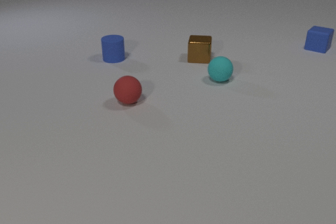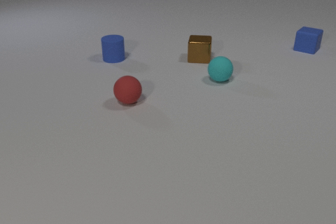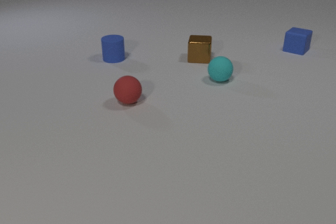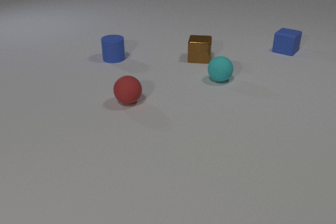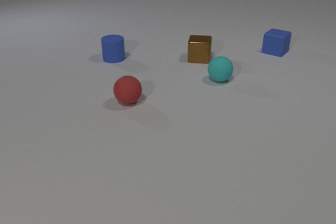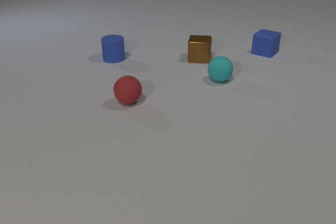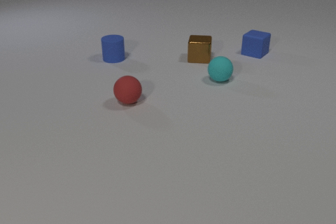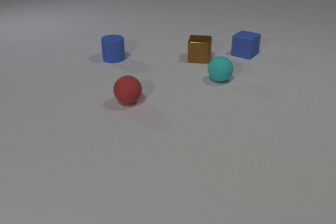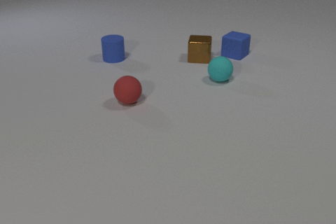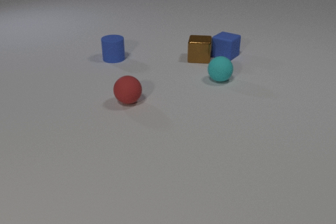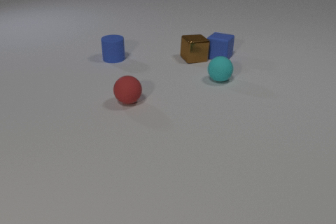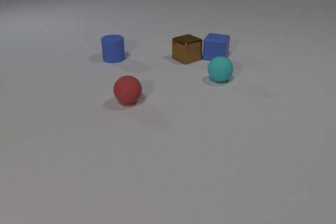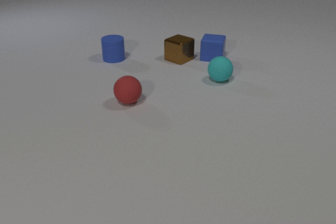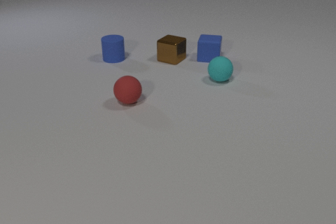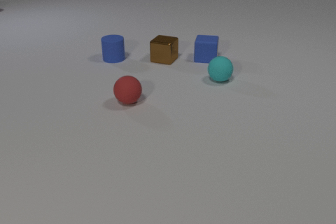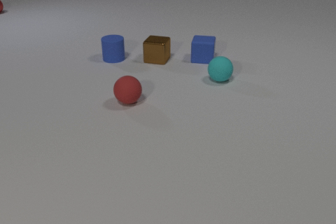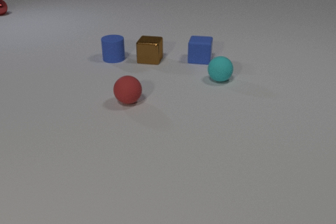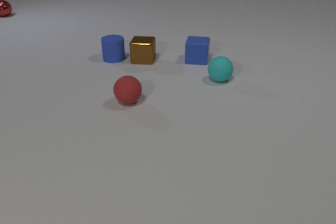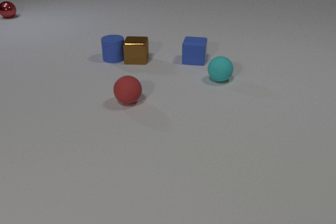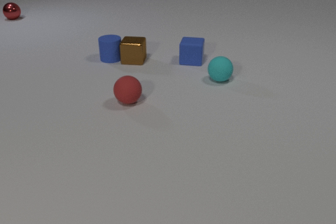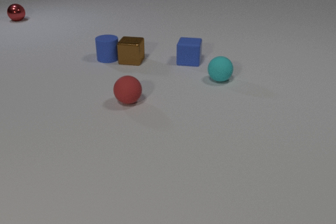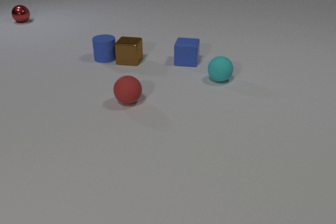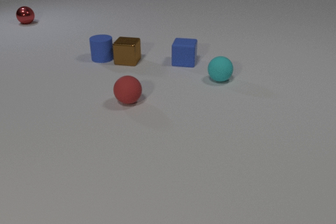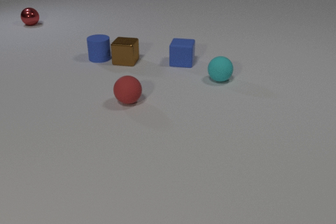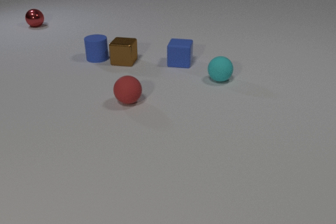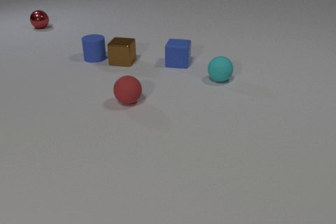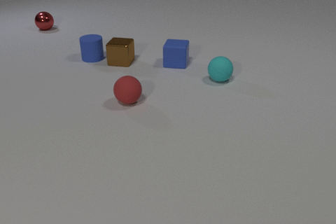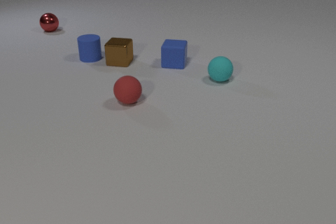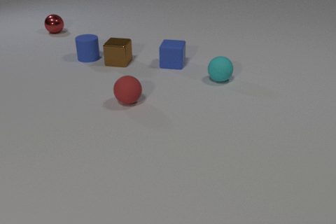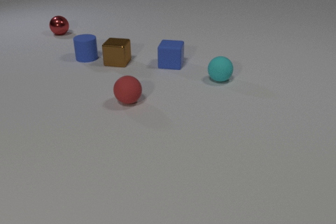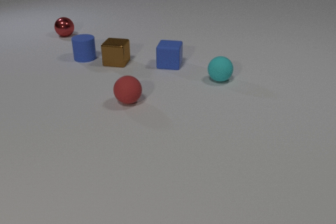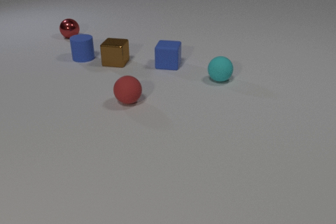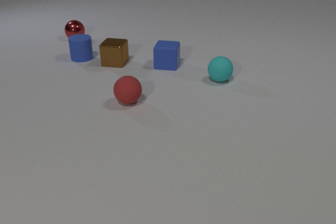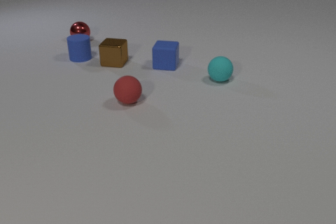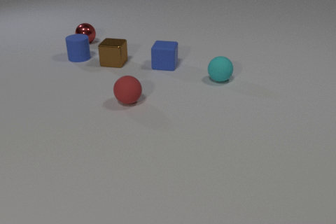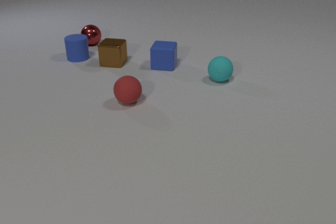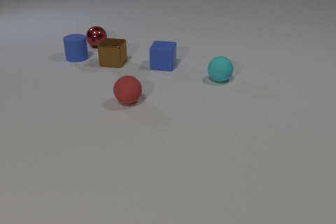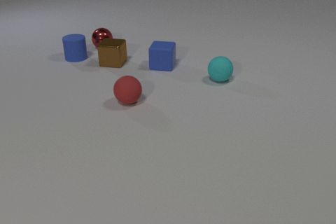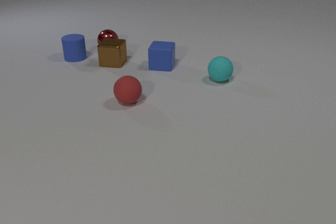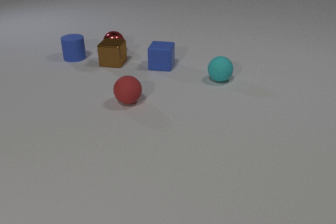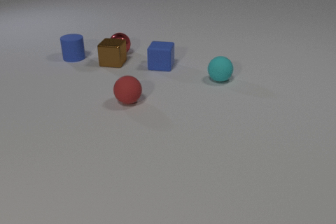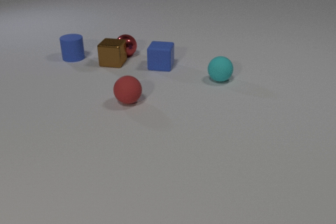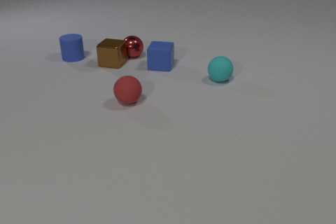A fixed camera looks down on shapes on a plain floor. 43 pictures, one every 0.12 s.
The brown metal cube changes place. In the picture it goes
to the left.
The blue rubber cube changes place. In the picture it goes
to the left.
0.00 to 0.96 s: The blue rubber cube slides to the left and toward the camera.
0.96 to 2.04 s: The blue rubber cube slides to the left and toward the camera, spins so that its near face slides to the right, counterclockwise seen from above. The brown metal cube slides to the left, spins so that its near face slides to the right, counterclockwise seen from above. The red metal sphere comes in at the left edge, rolls toward the camera and to the right. The blue rubber cube and the brown metal cube collide.
2.04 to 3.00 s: The blue rubber cube slides to the left and toward the camera. The brown metal cube slides to the left. The blue rubber cylinder slides to the left. The red metal sphere rolls toward the camera and to the right. The brown metal cube and the blue rubber cylinder collide.
3.00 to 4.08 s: The blue rubber cube slides to the left and toward the camera. The brown metal cube slides to the left. The blue rubber cylinder slides to the left. The red metal sphere rolls toward the camera and to the right.
4.08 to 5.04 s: The blue rubber cylinder slides to the left. The red metal sphere rolls toward the camera and to the right. The brown metal cube and the red metal sphere collide.
What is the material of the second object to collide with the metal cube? rubber.
What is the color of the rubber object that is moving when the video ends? blue.
How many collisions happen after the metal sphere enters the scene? 2.
